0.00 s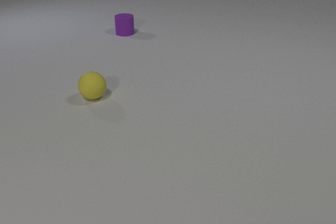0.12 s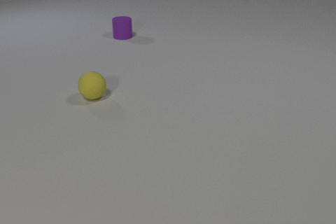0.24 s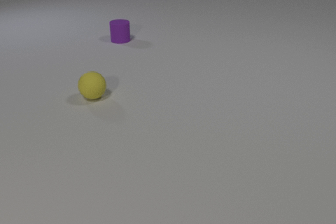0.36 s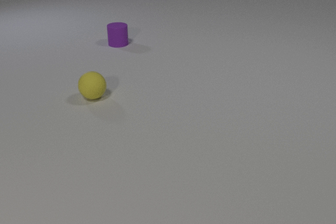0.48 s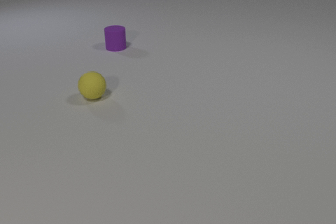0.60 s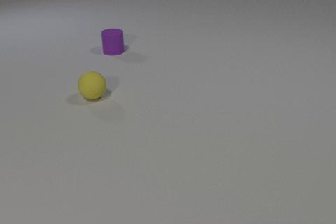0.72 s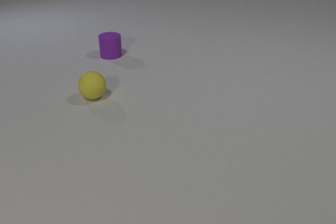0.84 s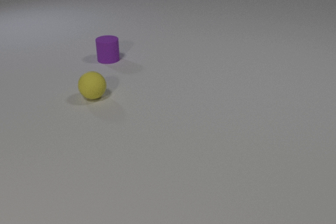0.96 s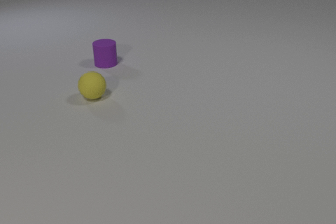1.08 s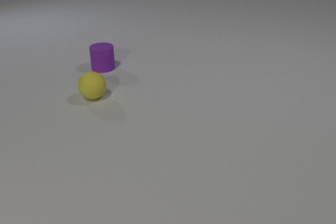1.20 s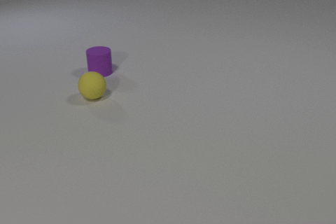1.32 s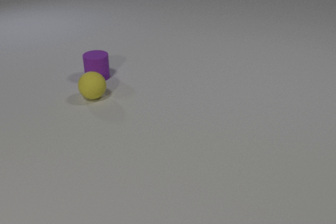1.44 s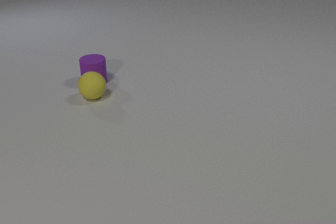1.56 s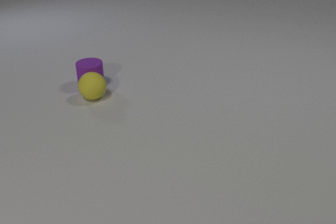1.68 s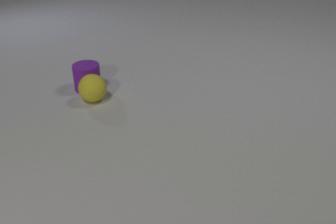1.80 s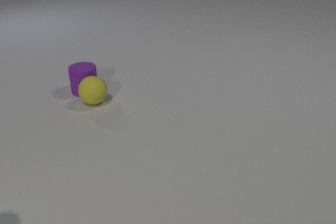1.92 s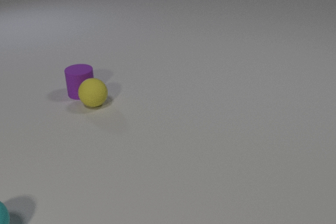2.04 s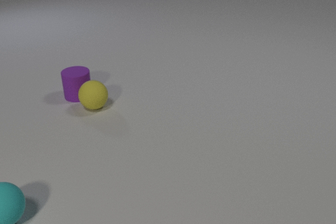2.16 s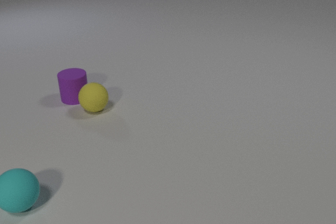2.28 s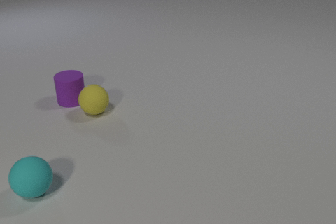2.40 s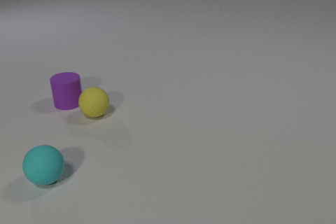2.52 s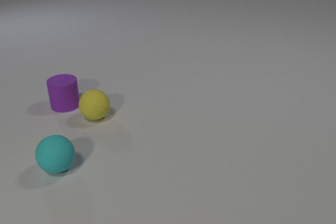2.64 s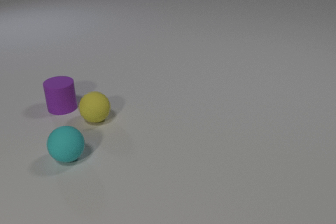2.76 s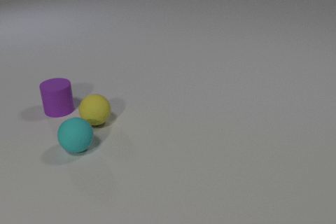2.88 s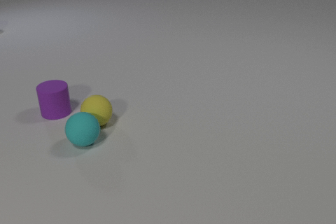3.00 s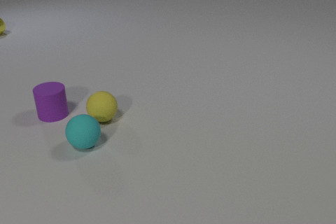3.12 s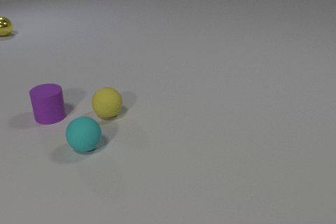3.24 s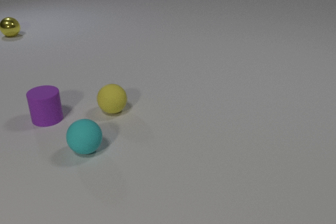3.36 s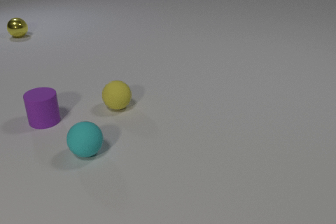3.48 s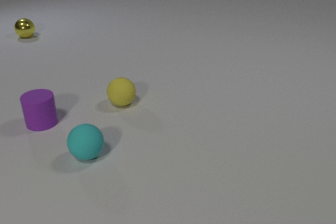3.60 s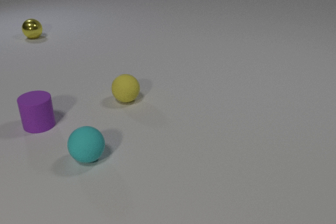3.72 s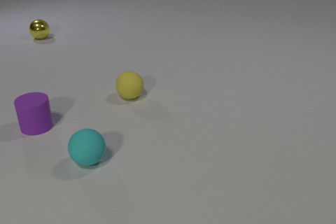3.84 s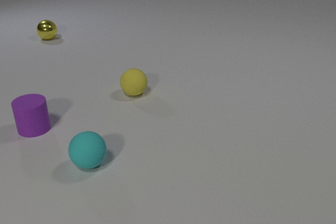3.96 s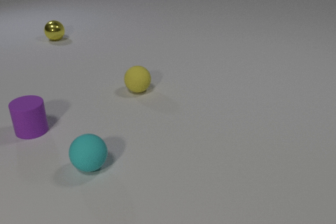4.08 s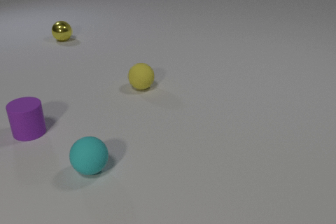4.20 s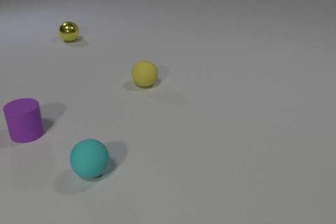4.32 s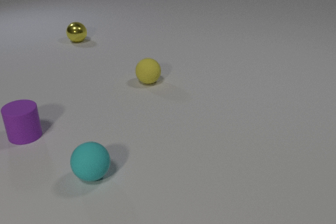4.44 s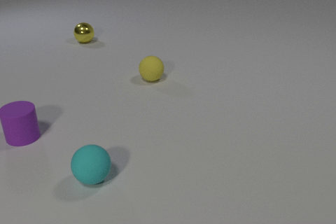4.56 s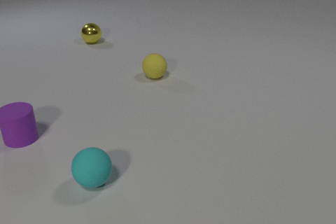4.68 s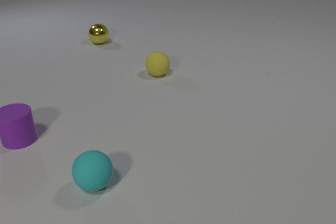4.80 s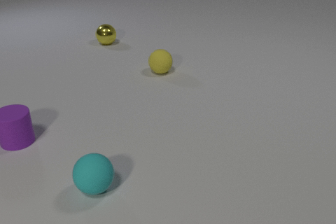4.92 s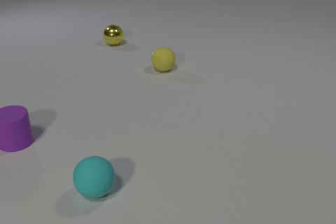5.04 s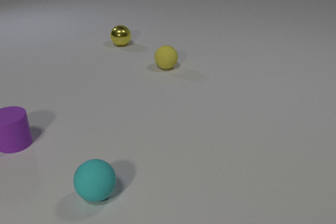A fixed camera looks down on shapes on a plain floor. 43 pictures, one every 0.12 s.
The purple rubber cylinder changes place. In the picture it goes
toward the camera.
0.00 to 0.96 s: The purple rubber cylinder slides toward the camera.
0.96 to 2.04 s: The purple rubber cylinder slides toward the camera. The yellow rubber sphere rolls toward the camera. The cyan rubber sphere comes in at the left edge, rolls to the right and away from the camera. The purple rubber cylinder and the yellow rubber sphere collide.
2.04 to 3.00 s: The purple rubber cylinder slides toward the camera and to the left. The yellow rubber sphere rolls toward the camera. The cyan rubber sphere rolls away from the camera and to the right. The yellow metal sphere comes in at the left edge, rolls to the right. The yellow rubber sphere and the cyan rubber sphere collide.
3.00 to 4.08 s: The purple rubber cylinder slides toward the camera and to the left. The yellow rubber sphere rolls away from the camera and to the right. The cyan rubber sphere rolls toward the camera. The yellow metal sphere rolls to the right and toward the camera.
4.08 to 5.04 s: The purple rubber cylinder slides toward the camera and to the left. The yellow rubber sphere rolls away from the camera and to the right. The cyan rubber sphere rolls toward the camera. The yellow metal sphere rolls to the right and toward the camera.
What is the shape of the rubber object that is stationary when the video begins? sphere.
What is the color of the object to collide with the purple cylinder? yellow.
Are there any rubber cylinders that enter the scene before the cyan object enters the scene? no.
